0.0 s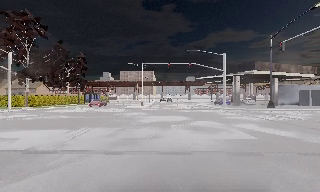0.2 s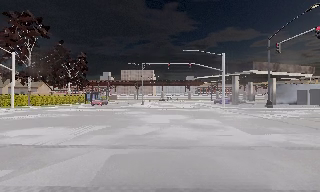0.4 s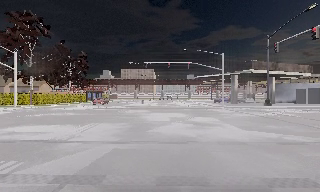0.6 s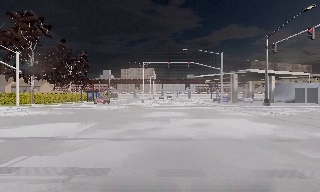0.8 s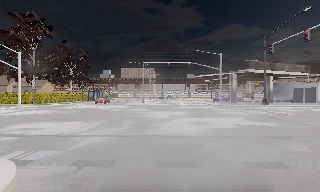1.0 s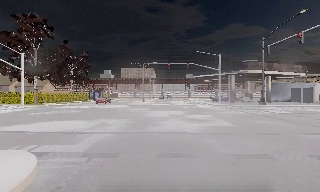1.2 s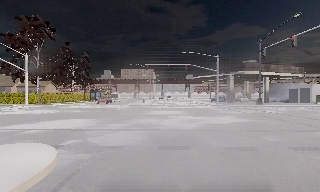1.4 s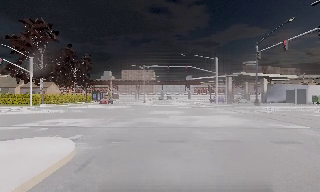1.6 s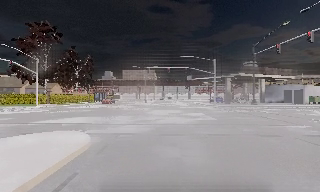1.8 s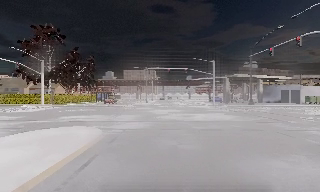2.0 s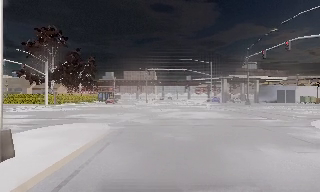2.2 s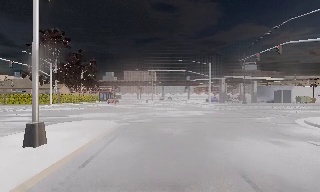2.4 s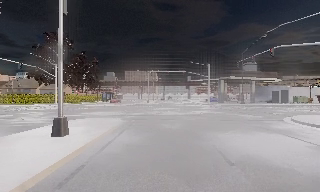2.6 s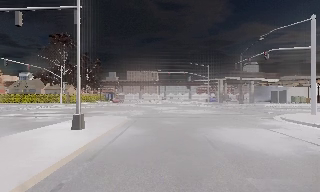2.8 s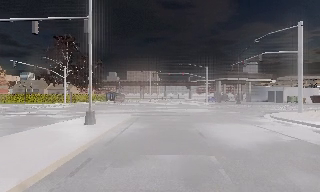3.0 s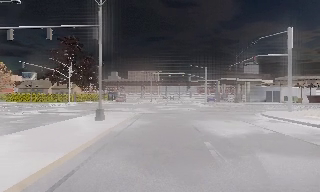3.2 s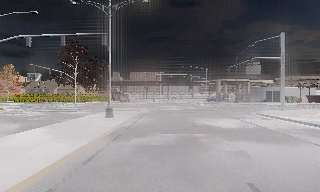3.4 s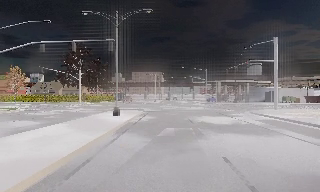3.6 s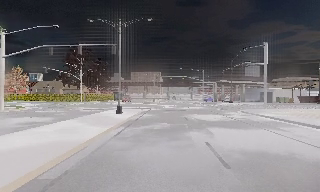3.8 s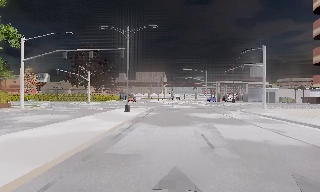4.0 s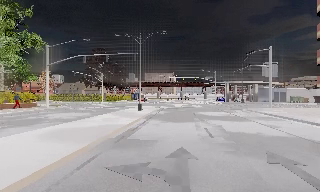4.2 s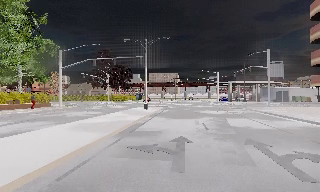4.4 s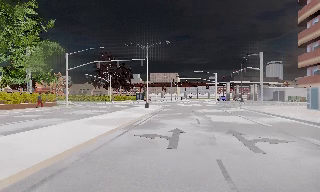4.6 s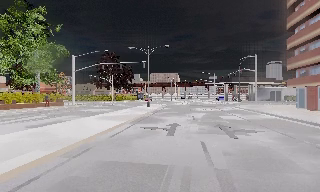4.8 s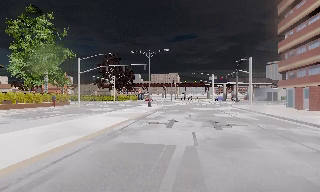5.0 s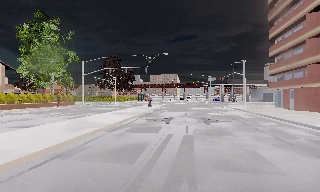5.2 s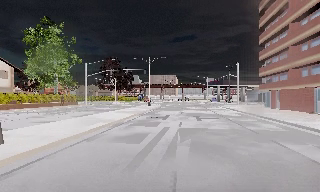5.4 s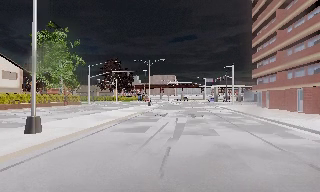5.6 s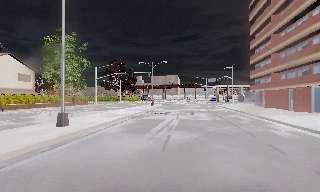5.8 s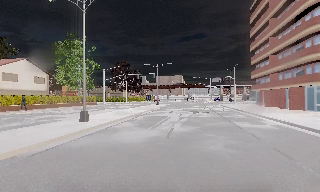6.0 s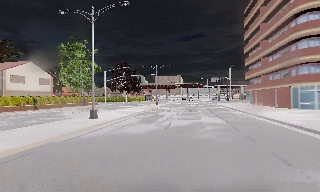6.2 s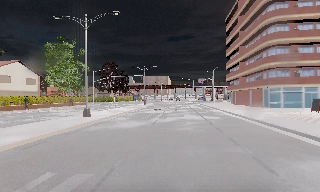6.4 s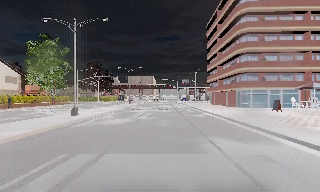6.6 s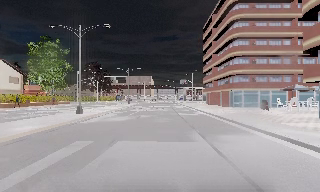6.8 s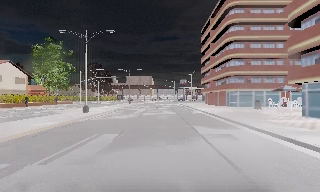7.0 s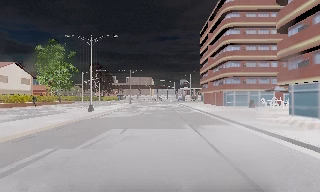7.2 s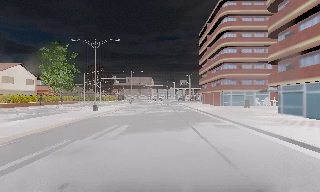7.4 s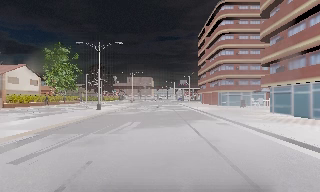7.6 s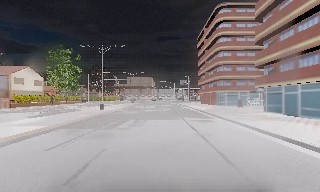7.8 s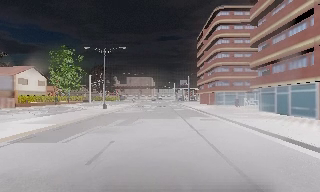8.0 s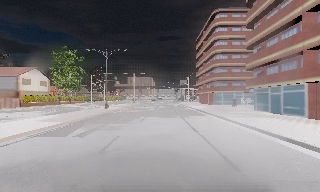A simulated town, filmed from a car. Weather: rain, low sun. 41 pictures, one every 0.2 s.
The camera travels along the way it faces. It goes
backward.
0.0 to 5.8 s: The camera swings to its left by about 10 degrees, and the scene slides to the right. It travels backward, about 35 m, so what stands in front gets smaller. It gains speed.
5.8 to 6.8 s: The scene slides to the left, as the camera pans about 10 degrees to its right. It travels backward, about 7 m, so what stands in front gets smaller.
6.8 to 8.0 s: The camera travels backward, about 6 m, so what stands in front gets smaller.
The film runs backward here.
